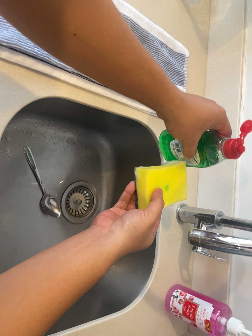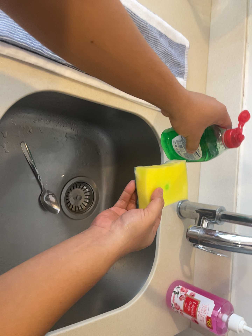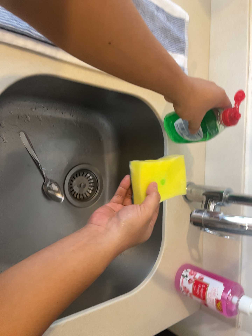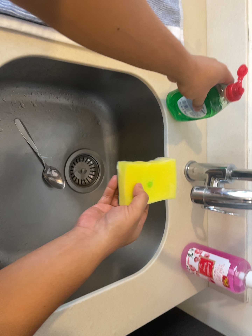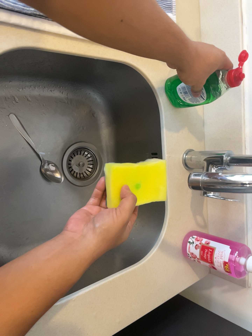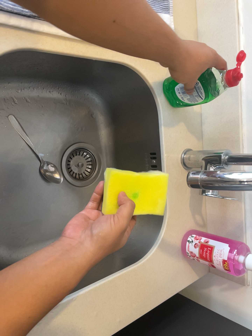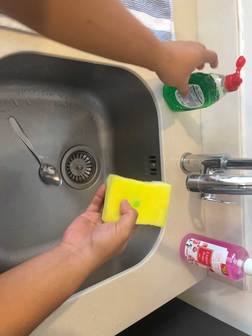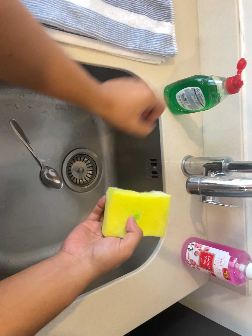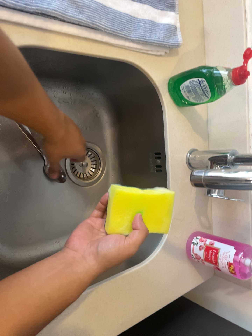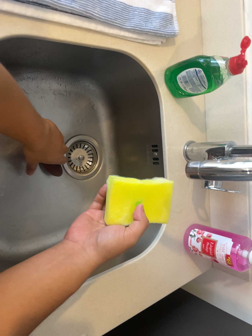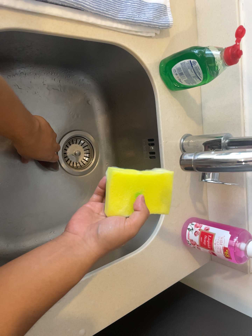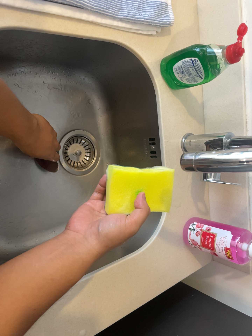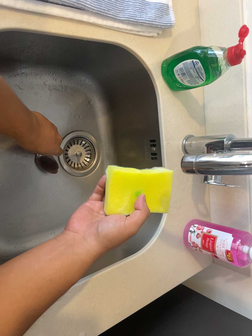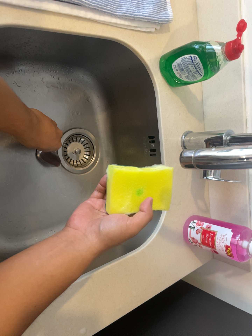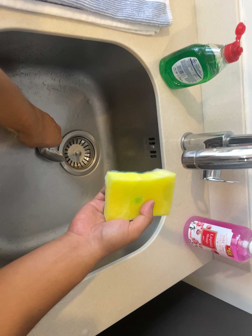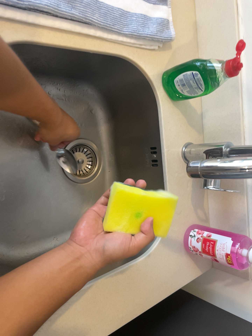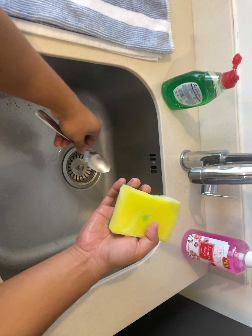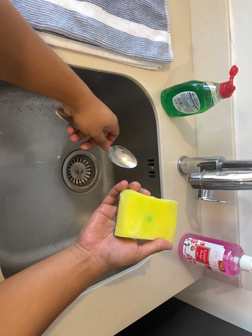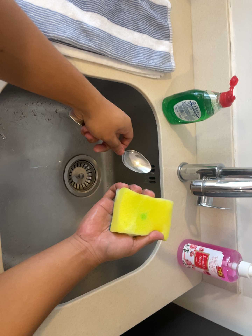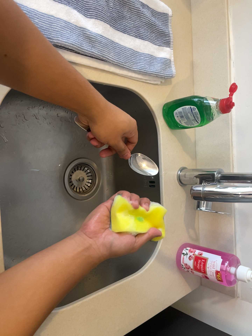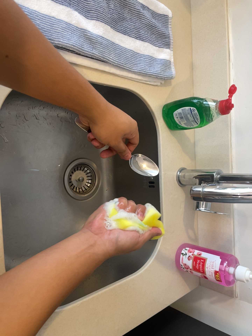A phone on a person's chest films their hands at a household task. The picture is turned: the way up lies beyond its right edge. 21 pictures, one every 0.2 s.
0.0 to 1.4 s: The camera rolls about its line of sight by about 10 degrees, and the scene rotates counterclockwise.
1.4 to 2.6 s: The camera shifts only a little, or ends up much as it began.
2.6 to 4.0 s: The camera travels backward and to its left, about 9 cm, so what stands in front gets smaller.
The film runs forward here.
